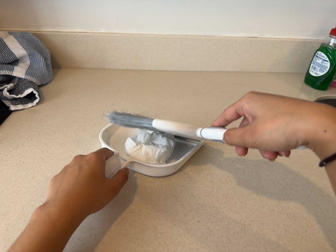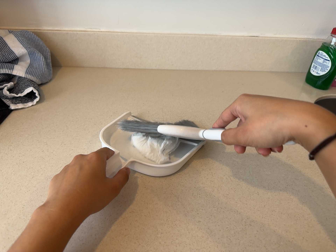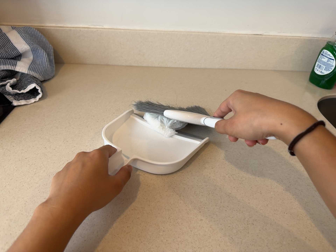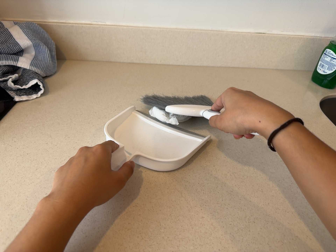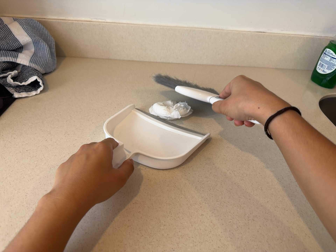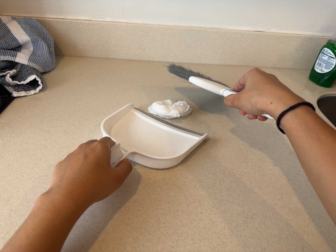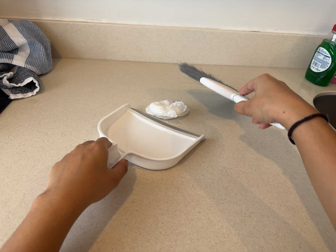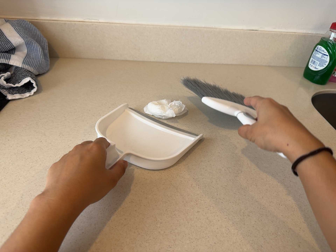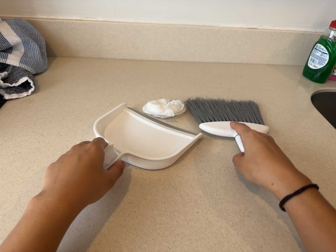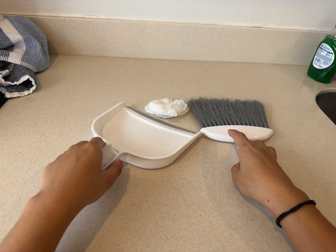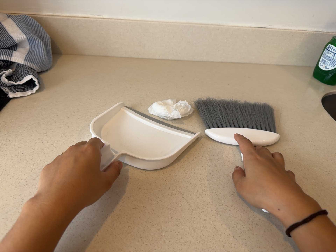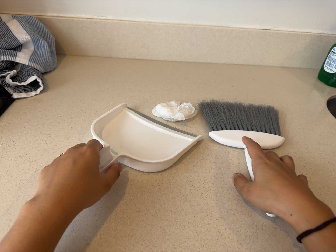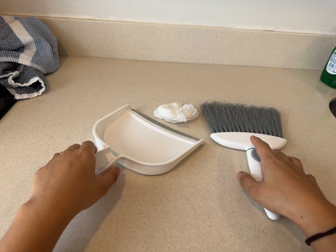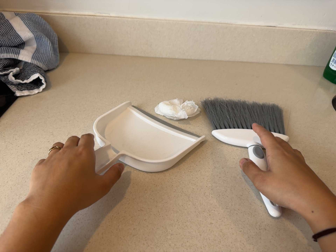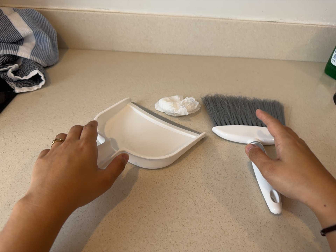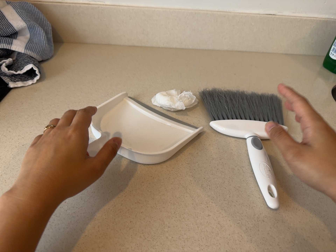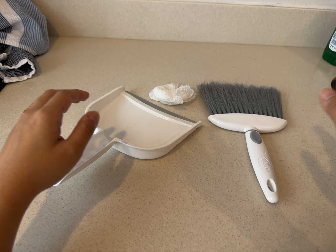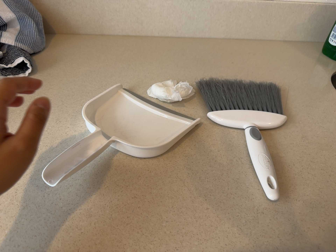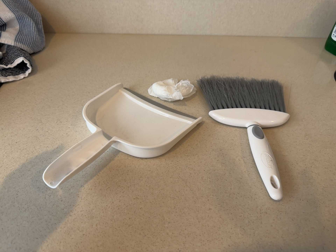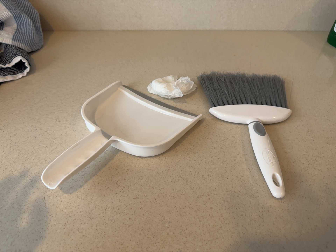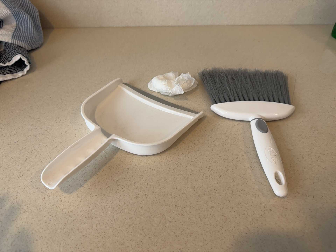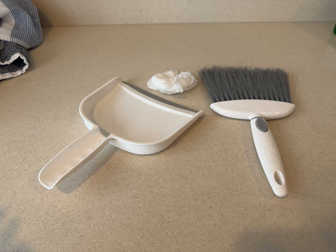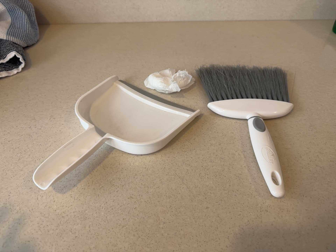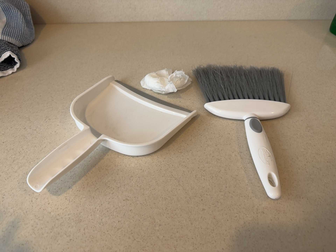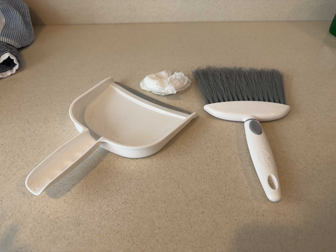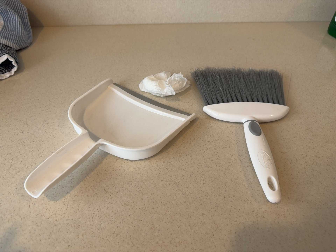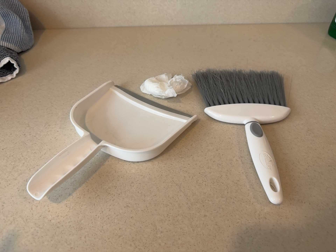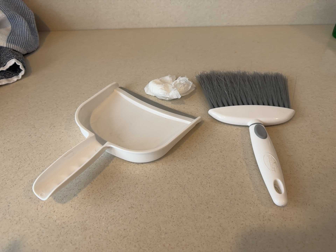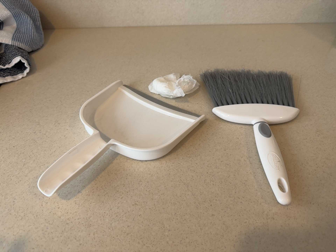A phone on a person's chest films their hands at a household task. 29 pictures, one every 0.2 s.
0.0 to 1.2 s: The camera keeps its place and its aim.
1.2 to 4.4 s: The camera travels forward, about 7 cm, so what stands in front looms larger. Its aim tips toward the bottom of its view by about 10 degrees, and the scene shifts upward.
4.4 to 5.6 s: The camera keeps its place and its aim.
The film runs backward here.
